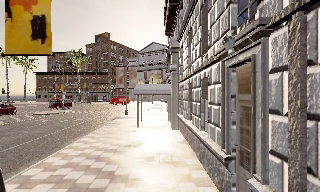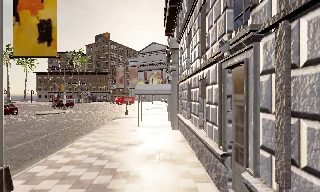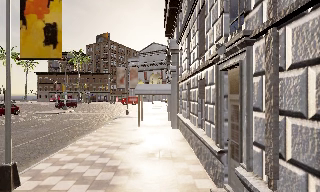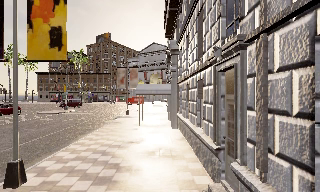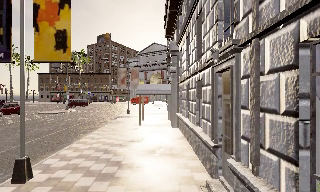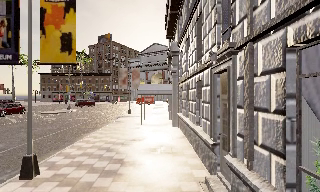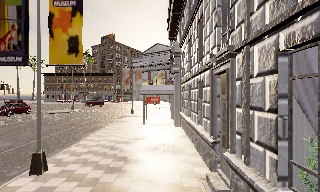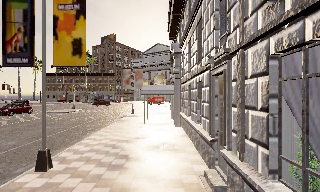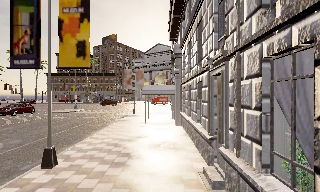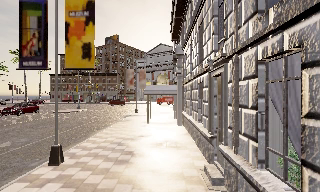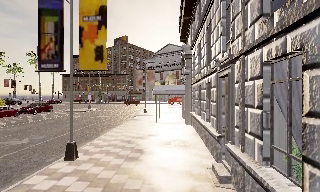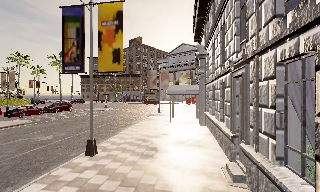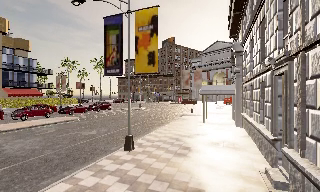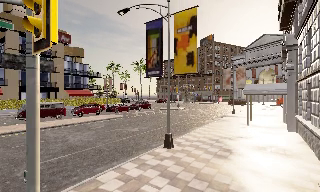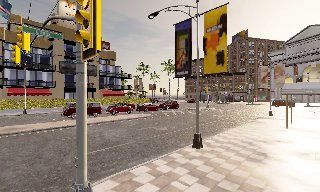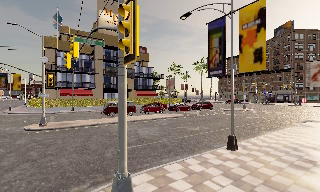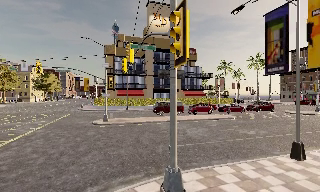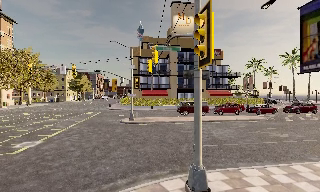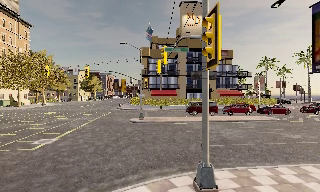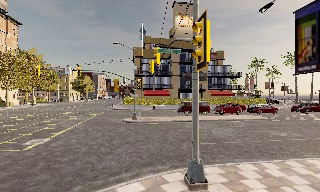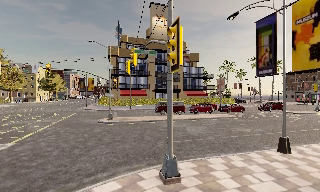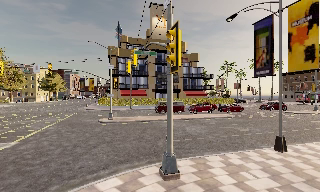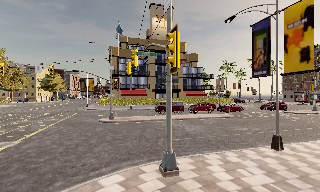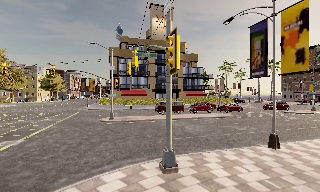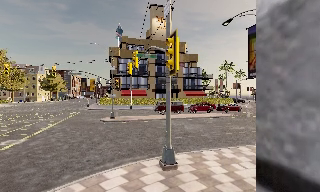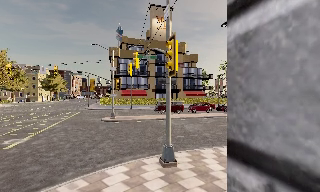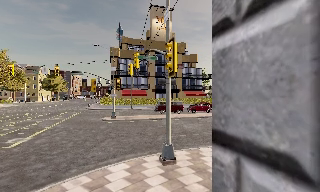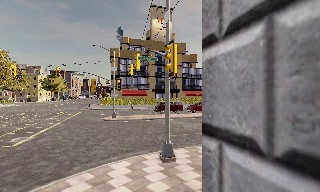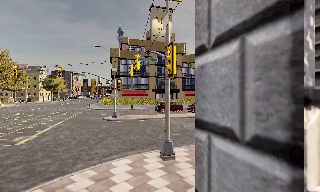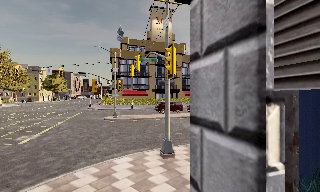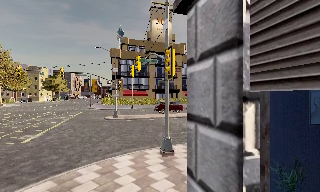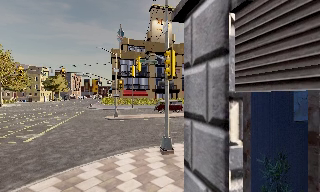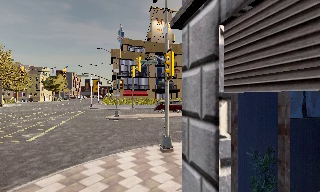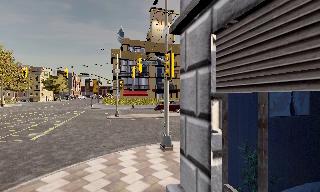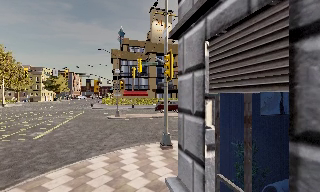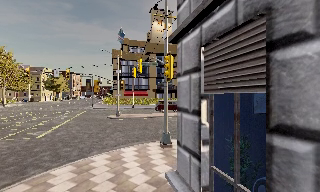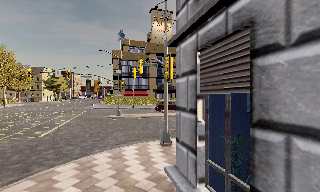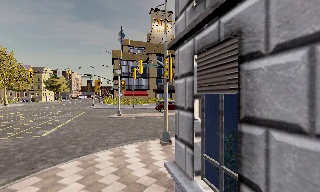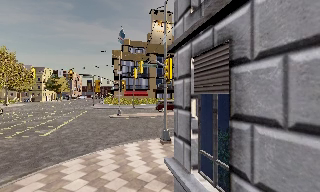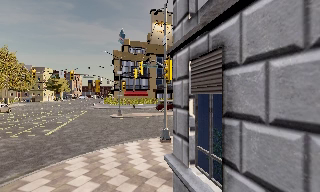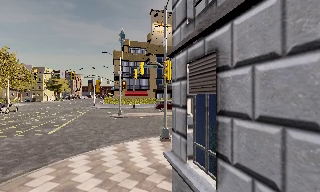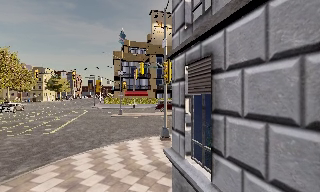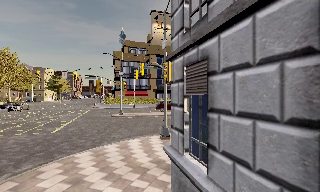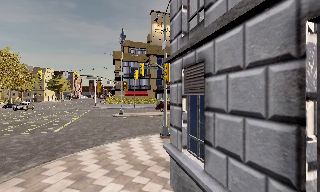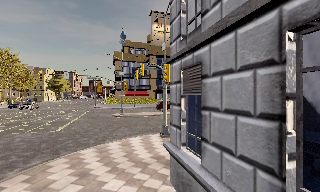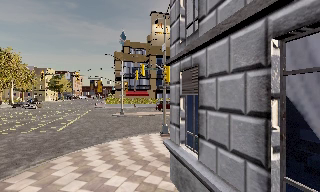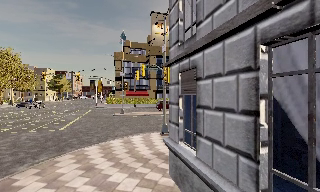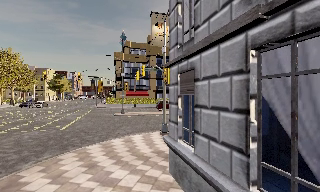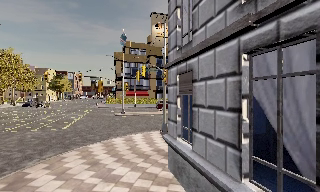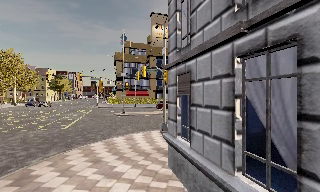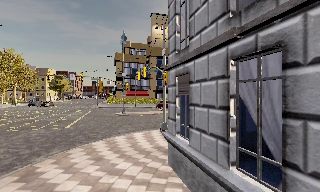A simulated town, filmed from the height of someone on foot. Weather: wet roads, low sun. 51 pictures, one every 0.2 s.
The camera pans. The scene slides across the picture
to the right.
The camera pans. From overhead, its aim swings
counterclockwise.
0.0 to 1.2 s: The camera travels backward, about 1.5 m, so what stands in front gets smaller.
1.2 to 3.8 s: The scene slides to the right, as the camera pans about 80 degrees to its left. It travels backward, about 2.5 m.
3.8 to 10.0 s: The camera travels backward, about 7 m, so what stands in front gets smaller.
The film runs backward here.
